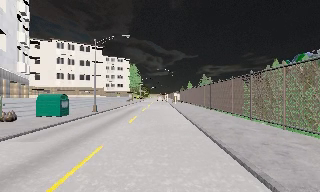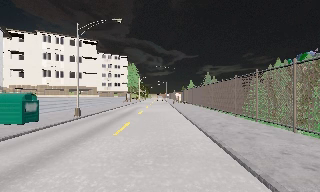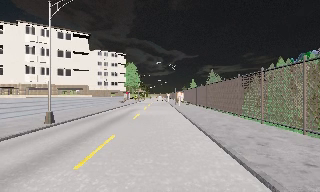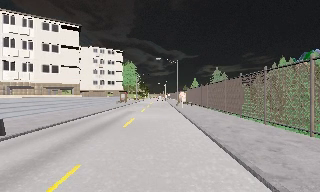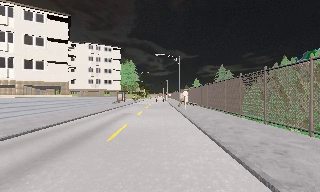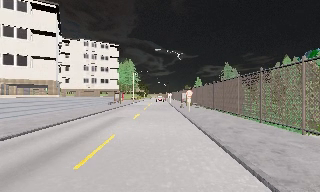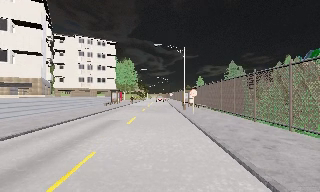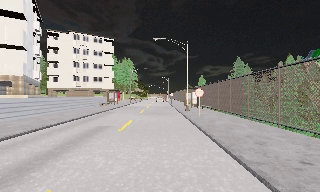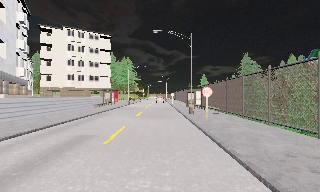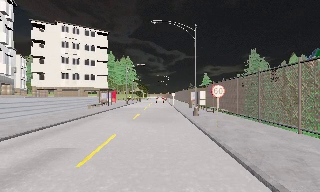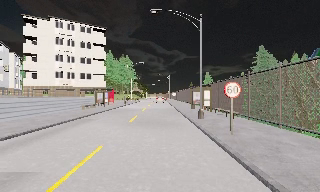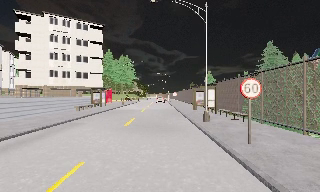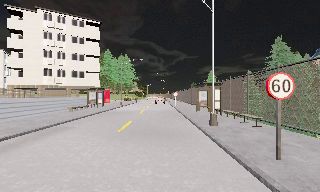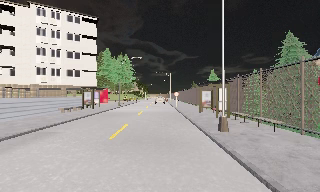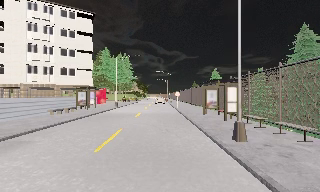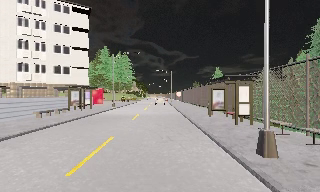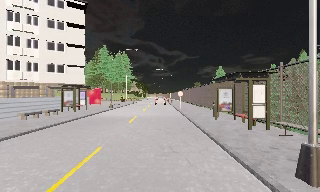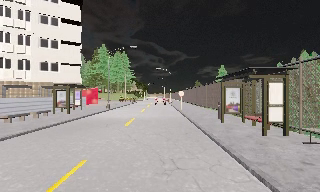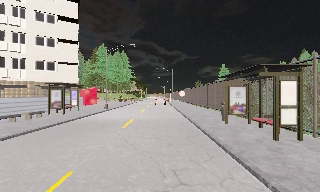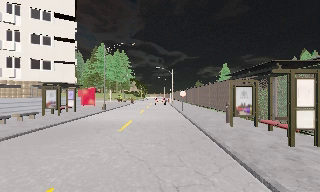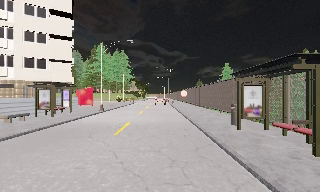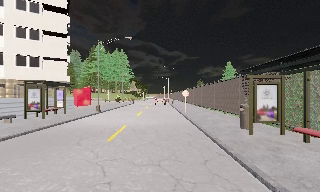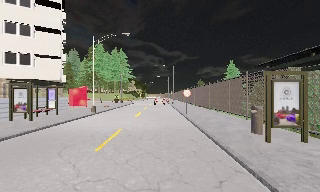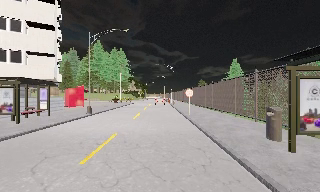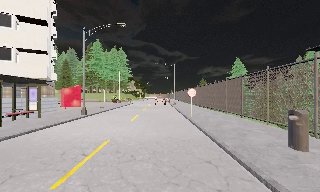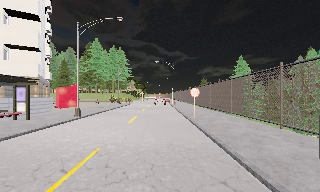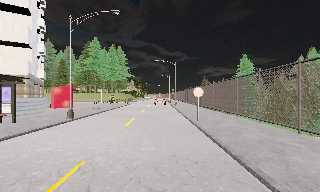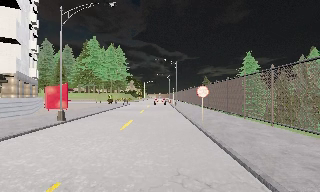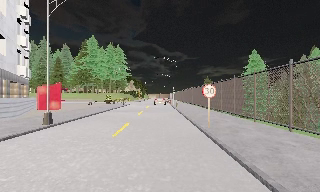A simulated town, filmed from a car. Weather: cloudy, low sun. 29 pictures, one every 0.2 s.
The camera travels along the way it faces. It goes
forward.
0.0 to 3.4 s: The camera travels forward, about 35 m, so what stands in front looms larger. It loses speed.
3.4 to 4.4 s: The camera travels forward, about 4 m, so what stands in front looms larger. It gains speed.
4.4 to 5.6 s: The camera travels forward, about 6 m, so what stands in front looms larger.
The film runs forward here.
